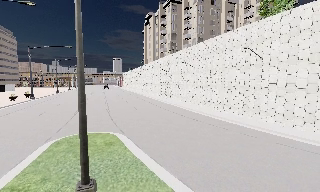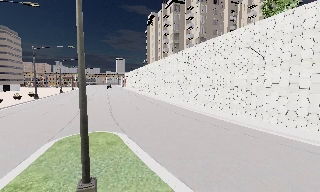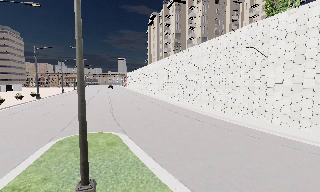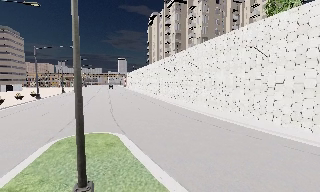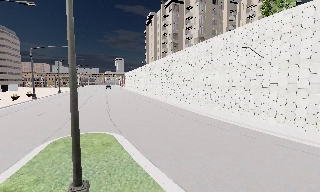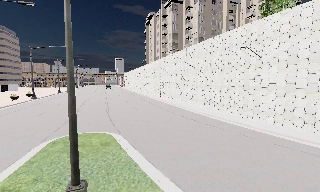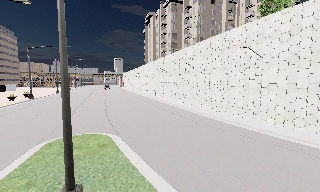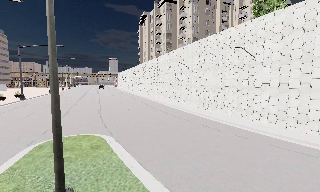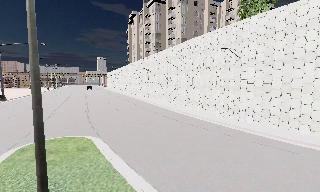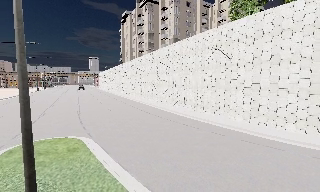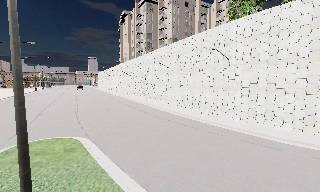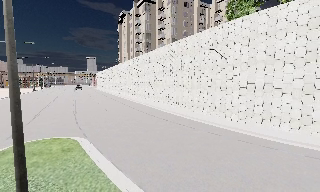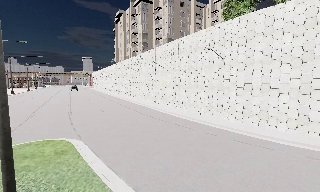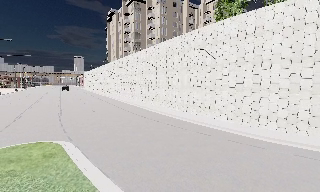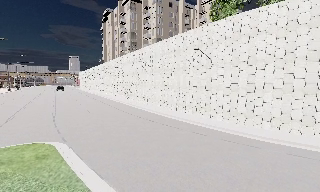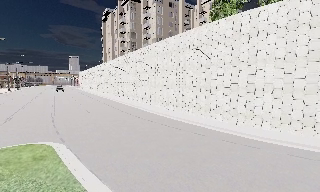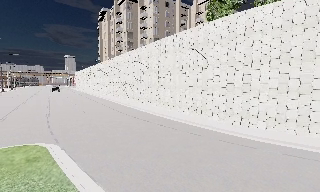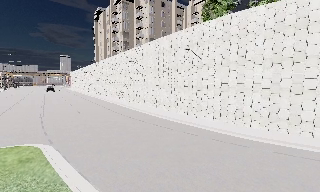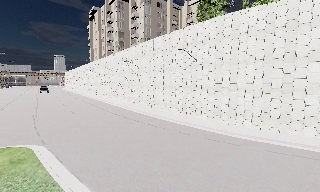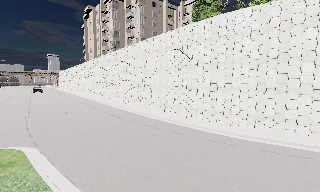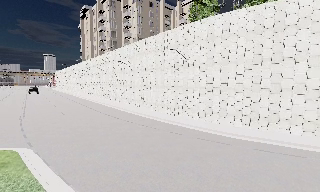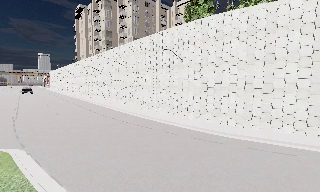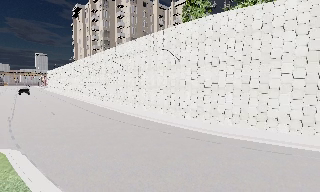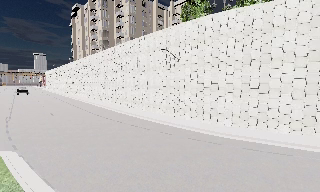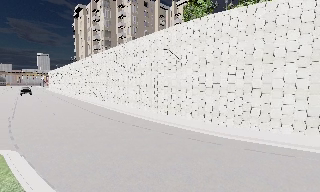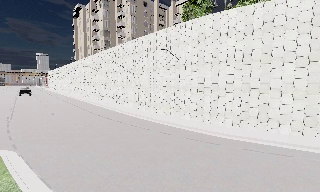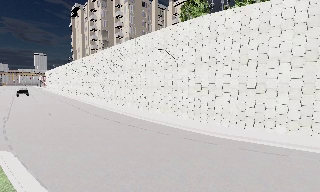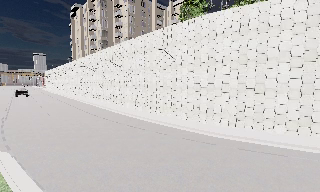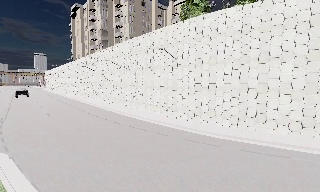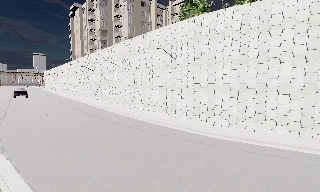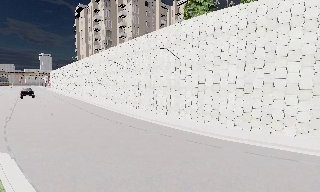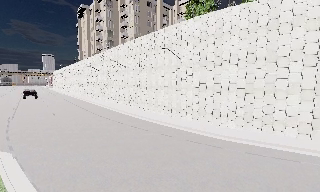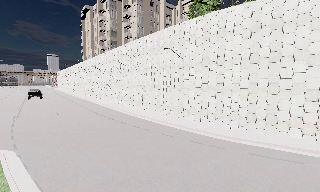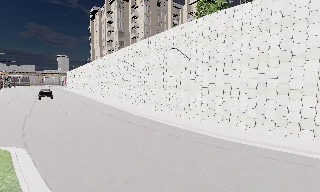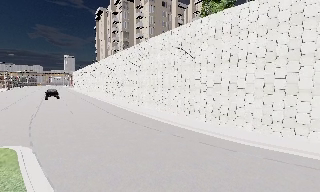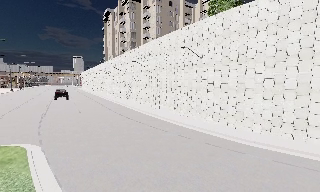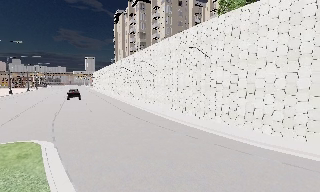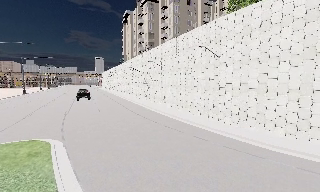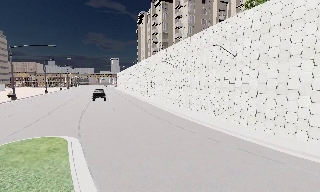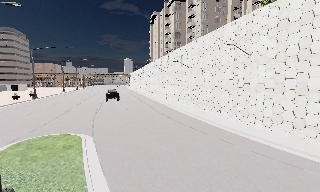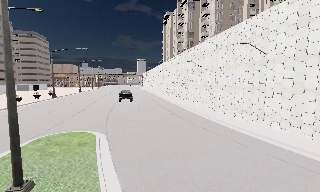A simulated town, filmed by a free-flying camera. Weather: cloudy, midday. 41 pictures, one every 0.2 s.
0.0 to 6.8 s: The scene slides to the left, as the camera pans about 15 degrees to its right. It travels to its right and forward, about 2.5 m, so close, fixed things drift to the left.
6.8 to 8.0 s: The camera swings to its left by about 25 degrees, and the scene slides to the right.
The film runs backward here.
